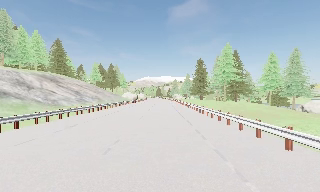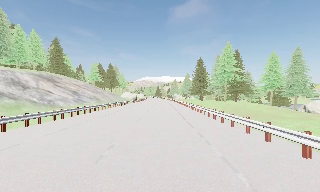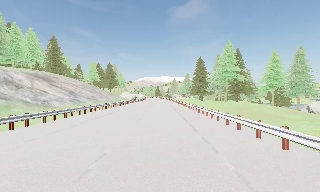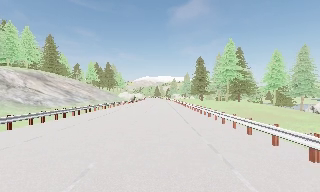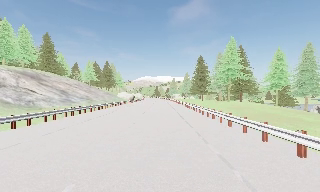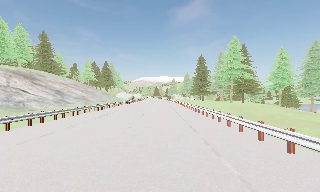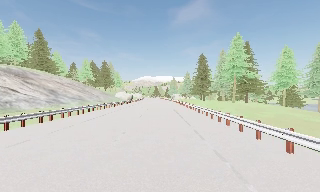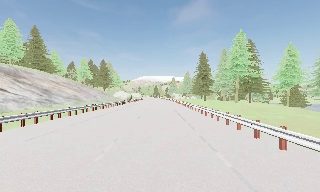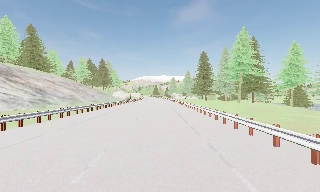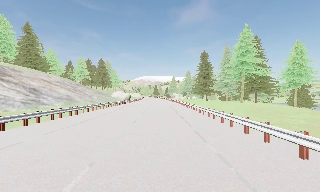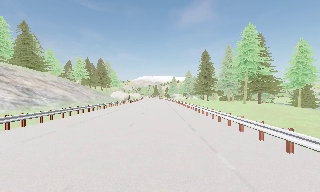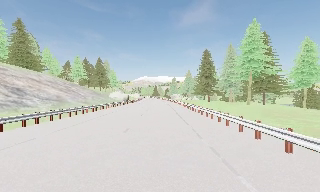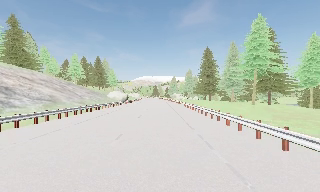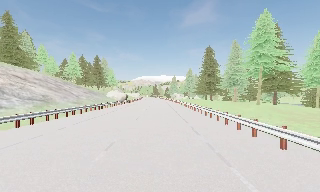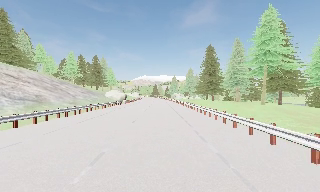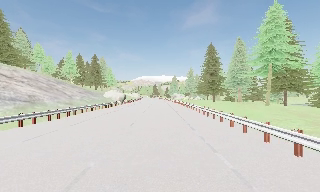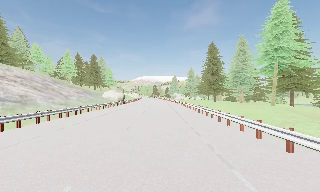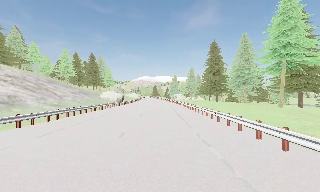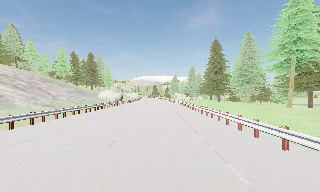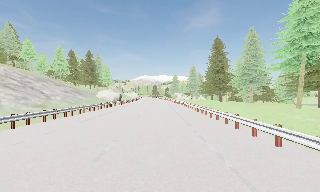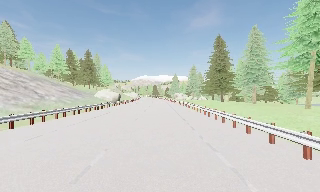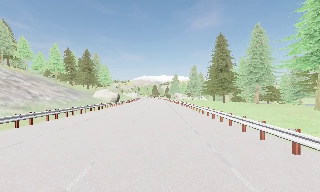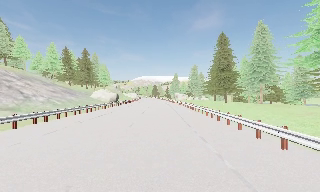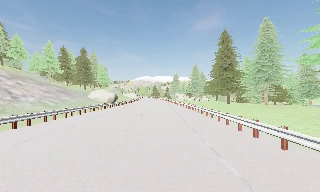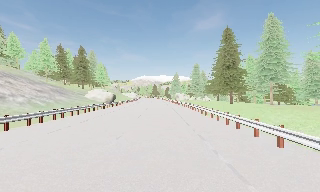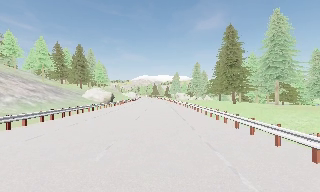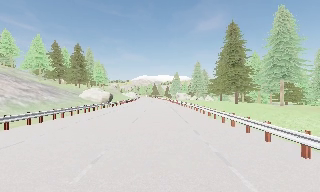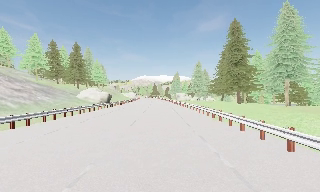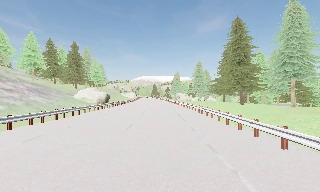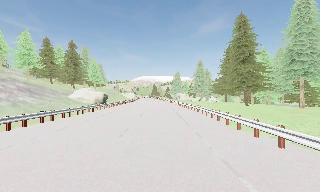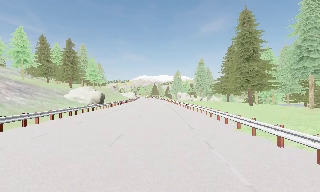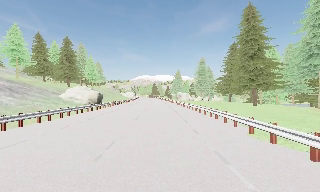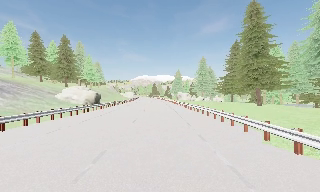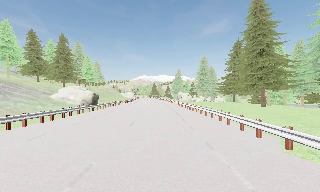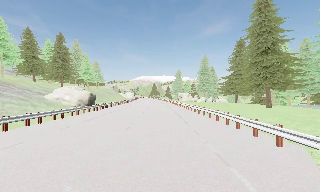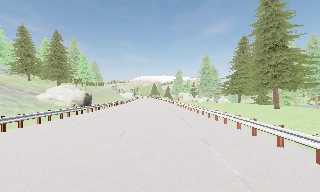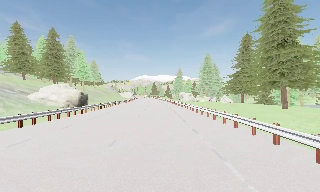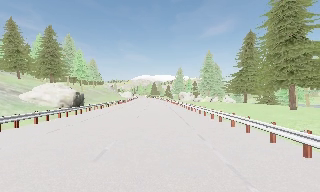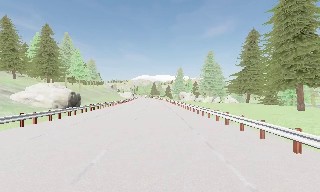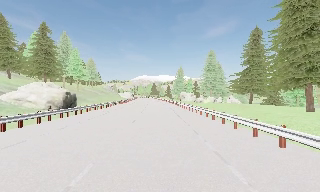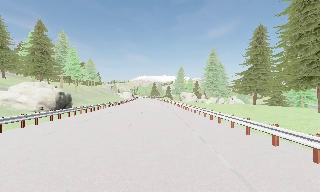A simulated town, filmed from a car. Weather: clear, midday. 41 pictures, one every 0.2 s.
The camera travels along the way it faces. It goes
forward.
0.0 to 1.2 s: The camera travels forward, about 6 m, so what stands in front looms larger. It gains speed.
1.2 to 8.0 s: The camera travels forward, about 40 m, so what stands in front looms larger.
The film runs forward here.
